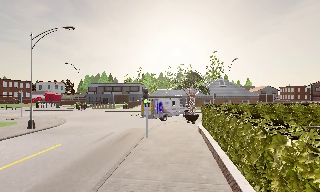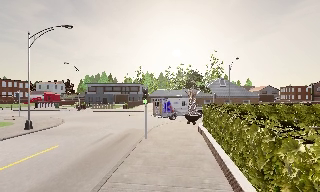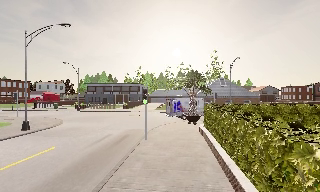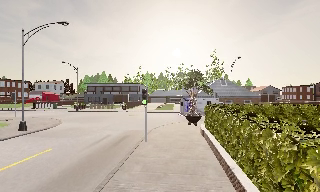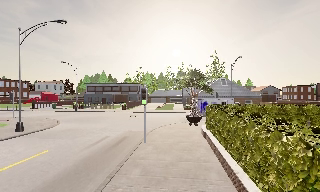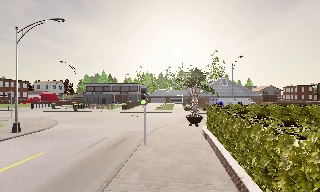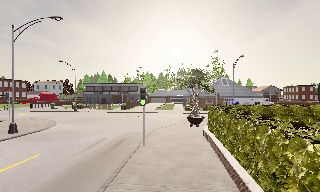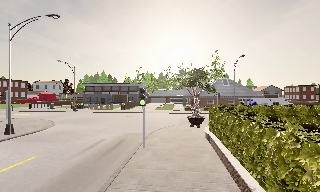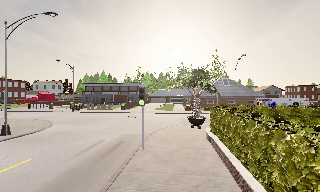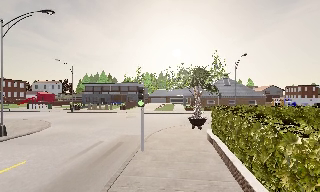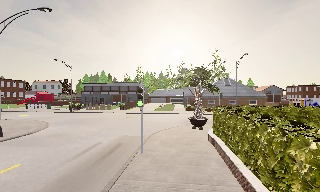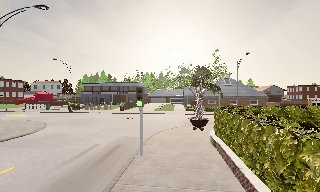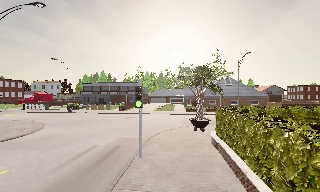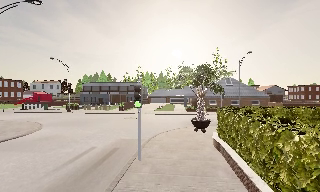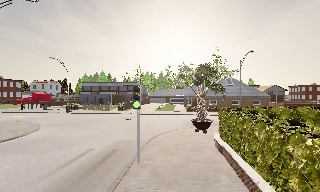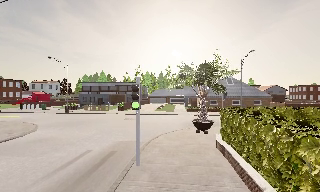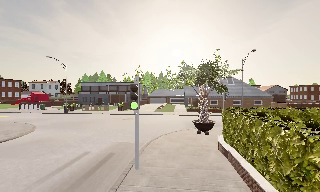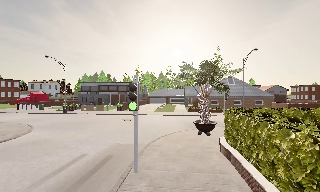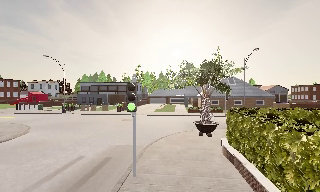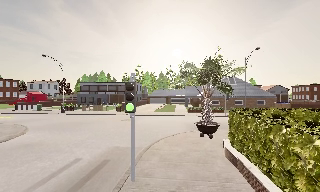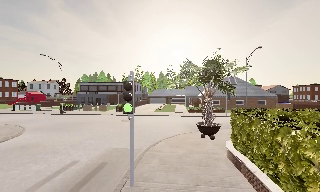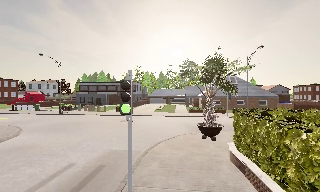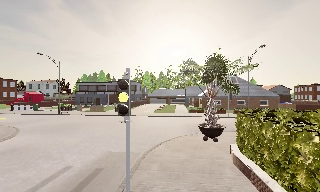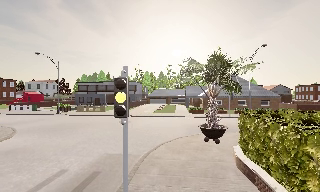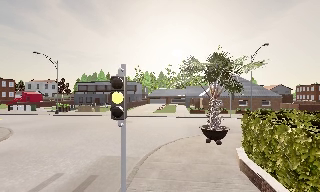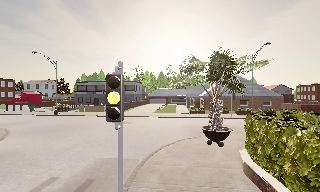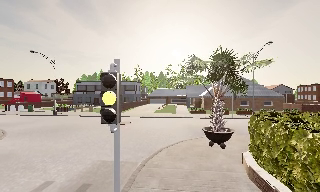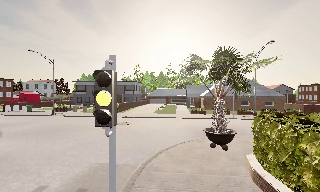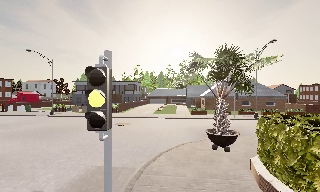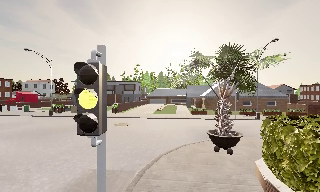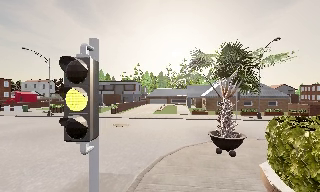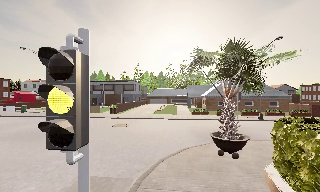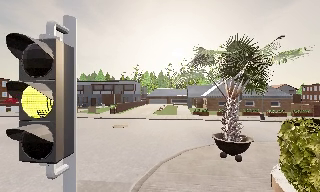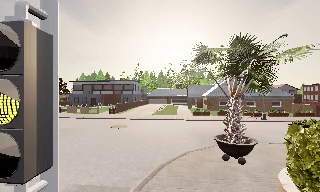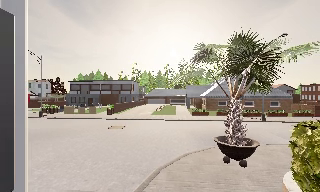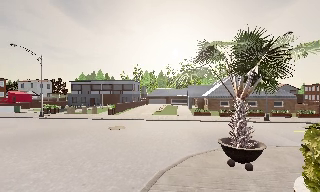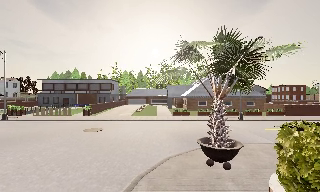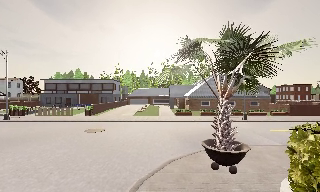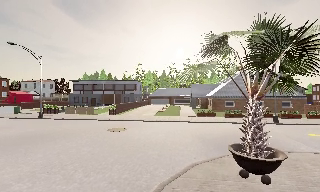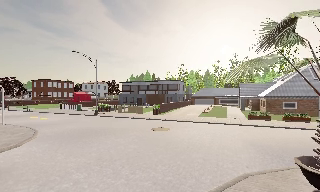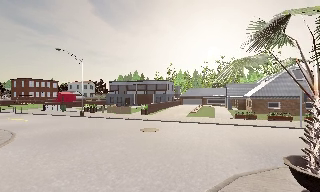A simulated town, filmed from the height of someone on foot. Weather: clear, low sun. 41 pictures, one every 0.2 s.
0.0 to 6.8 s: The camera travels forward, about 9 m, so what stands in front looms larger.
6.8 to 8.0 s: The scene slides to the right, as the camera pans about 15 degrees to its left. It travels forward, about 1.5 m, so what stands in front looms larger.
The film runs forward here.
